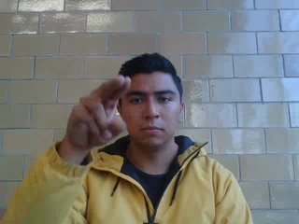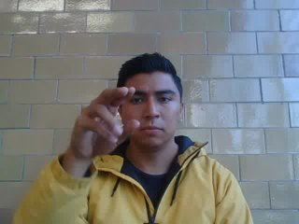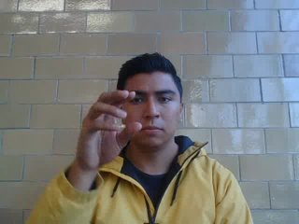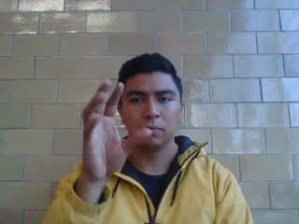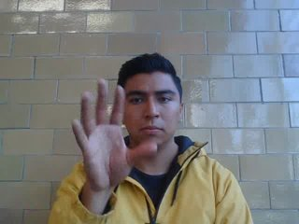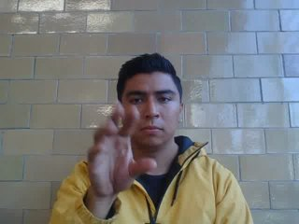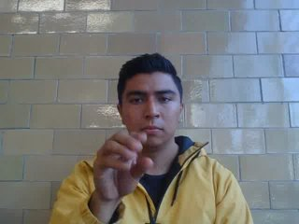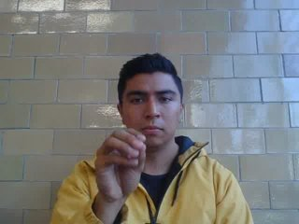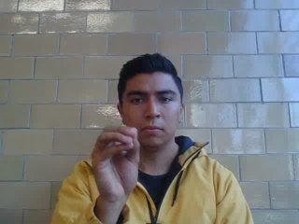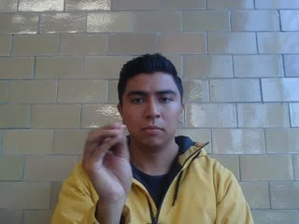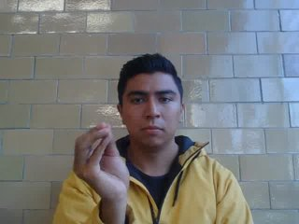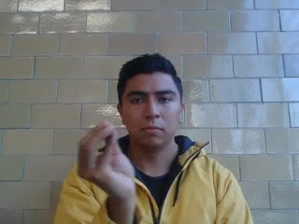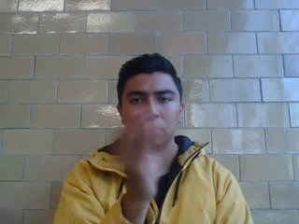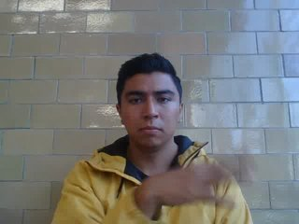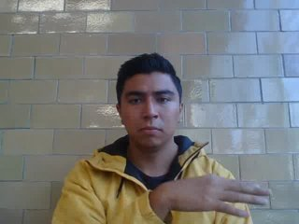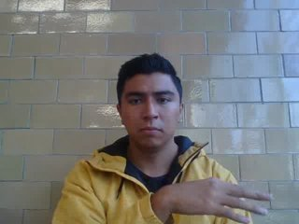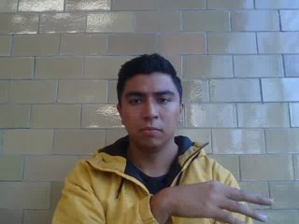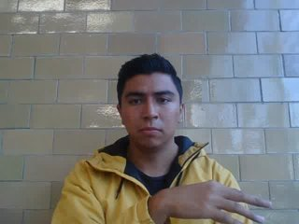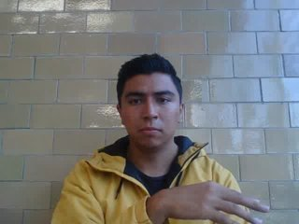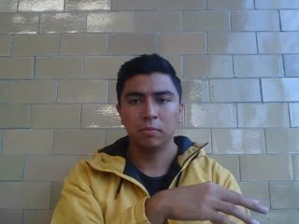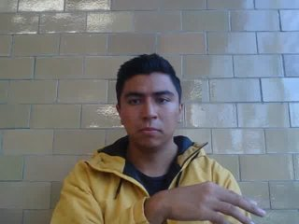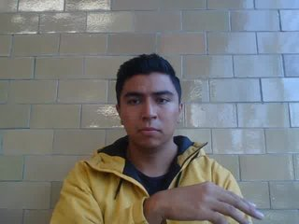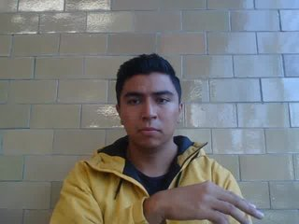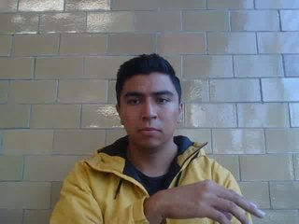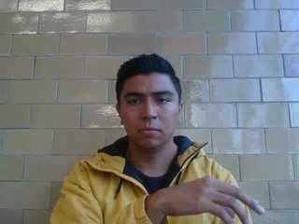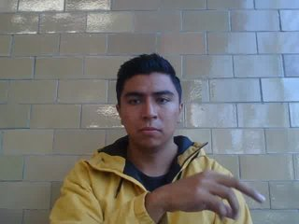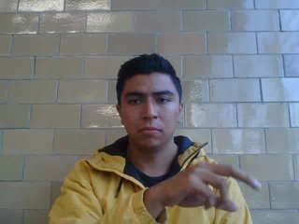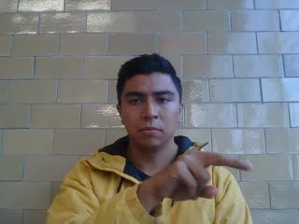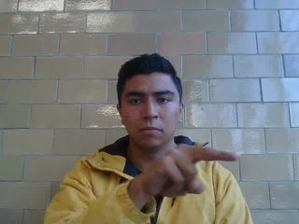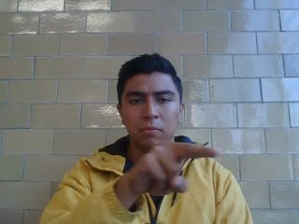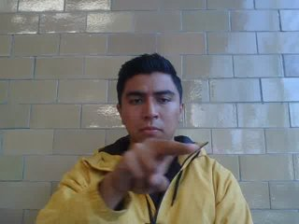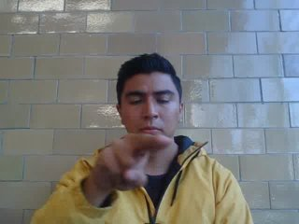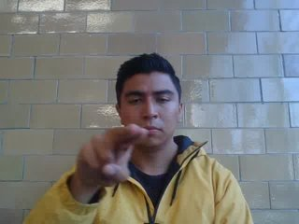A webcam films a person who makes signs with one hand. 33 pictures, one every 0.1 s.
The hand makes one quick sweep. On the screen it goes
to the right.
0.2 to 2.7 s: On the screen the hand sweeps to the right. The name of the sign: Throw left.
2.8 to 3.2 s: Pointing with two fingers.
